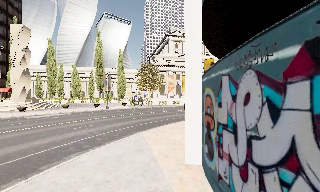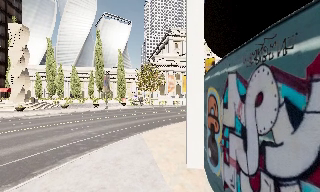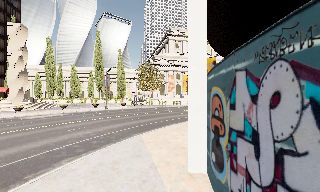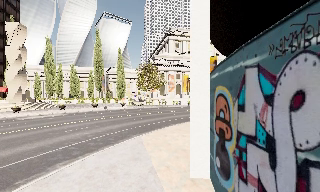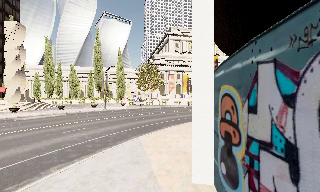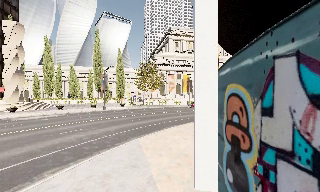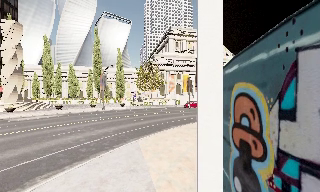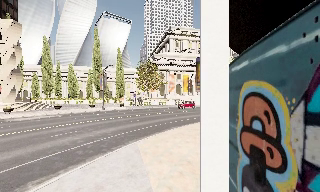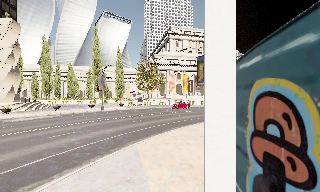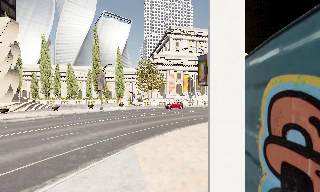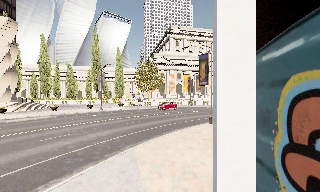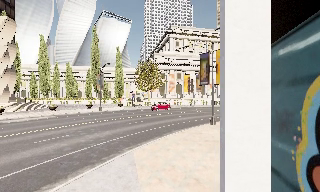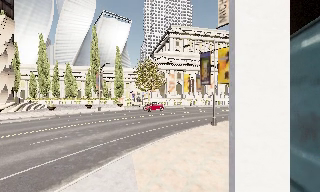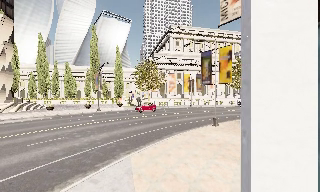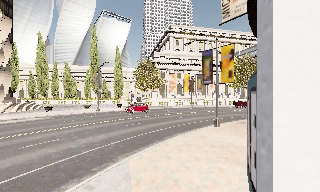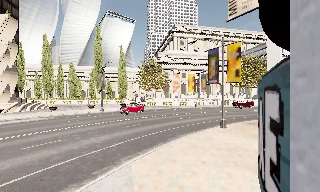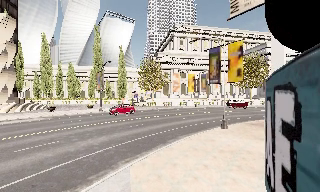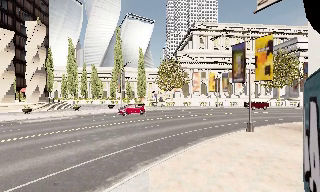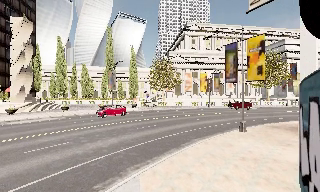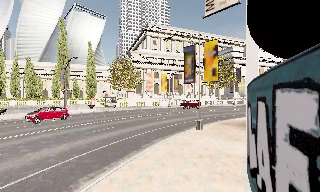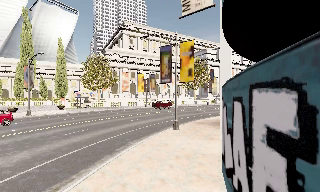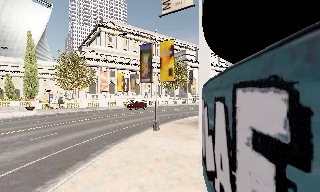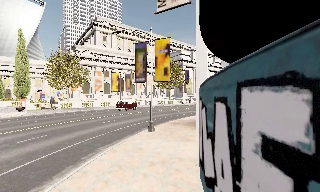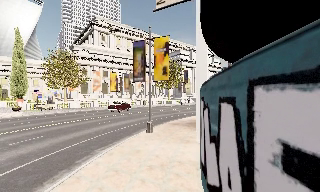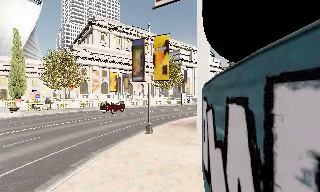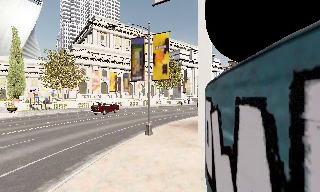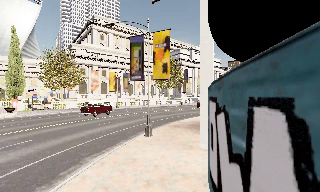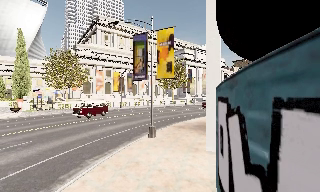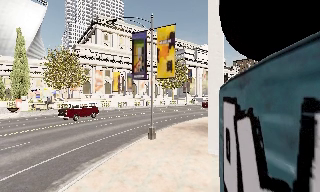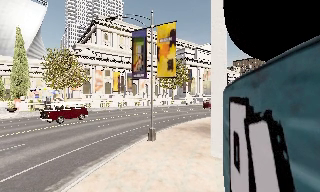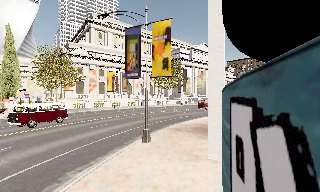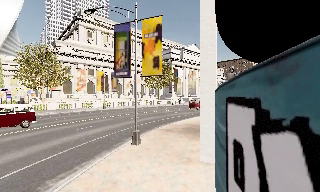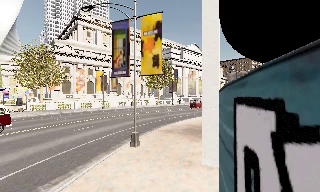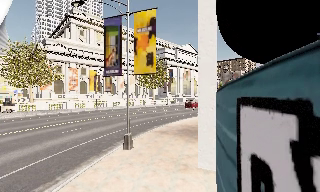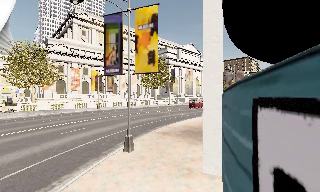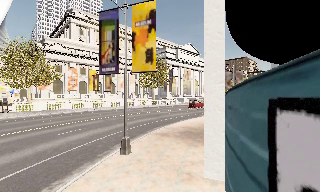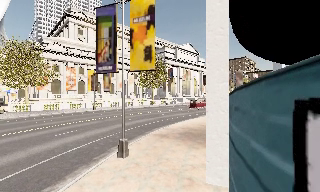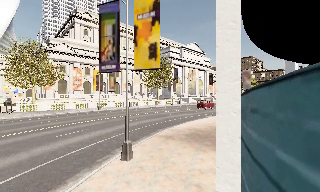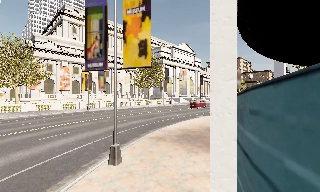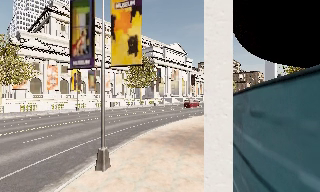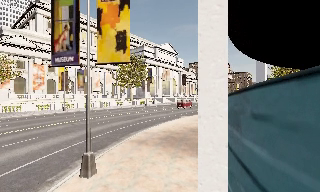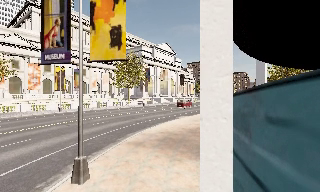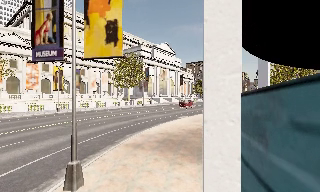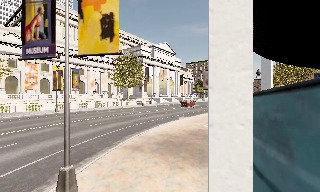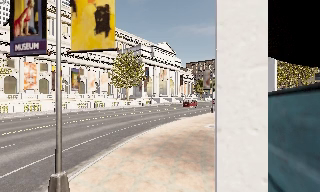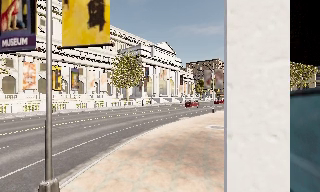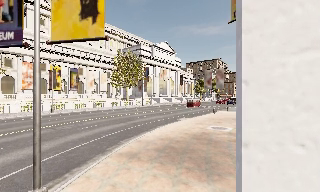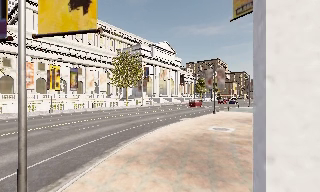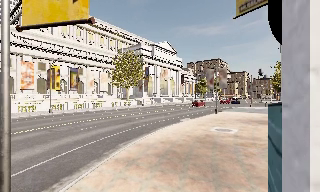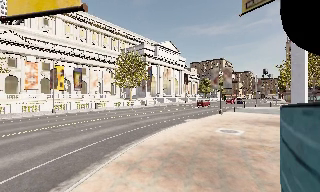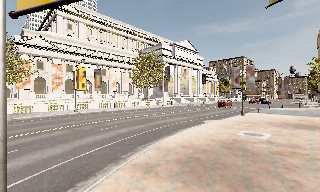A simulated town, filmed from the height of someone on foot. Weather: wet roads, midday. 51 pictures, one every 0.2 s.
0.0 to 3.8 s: The camera travels forward, about 6 m, so what stands in front looms larger.
3.8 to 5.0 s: The camera swings to its right by about 15 degrees, and the scene slides to the left. It travels forward, about 2 m, so what stands in front looms larger.
5.0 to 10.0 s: The camera travels forward, about 8 m, so what stands in front looms larger.
The film runs forward here.
